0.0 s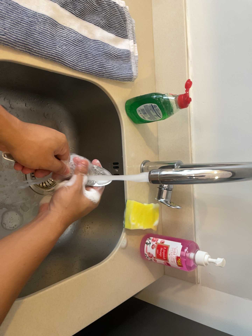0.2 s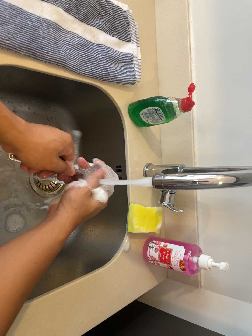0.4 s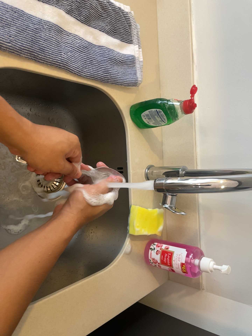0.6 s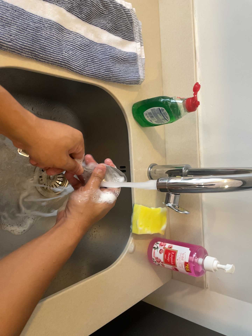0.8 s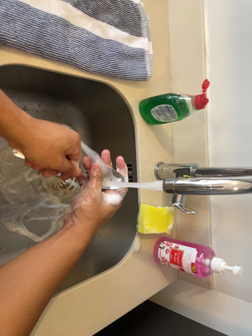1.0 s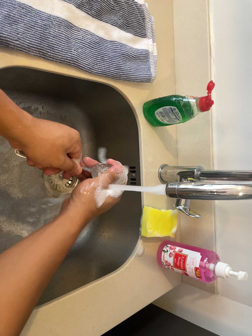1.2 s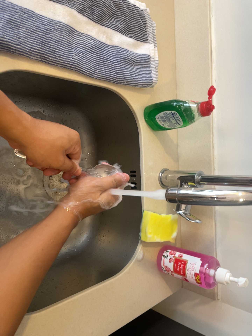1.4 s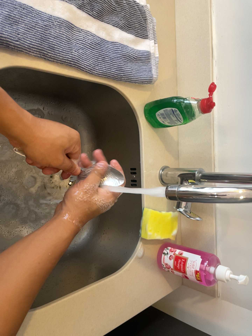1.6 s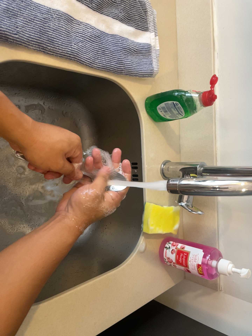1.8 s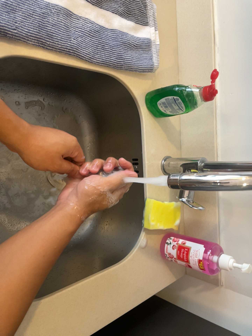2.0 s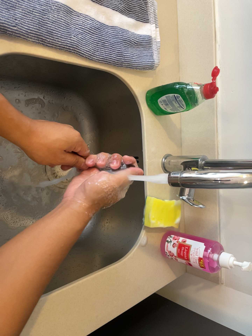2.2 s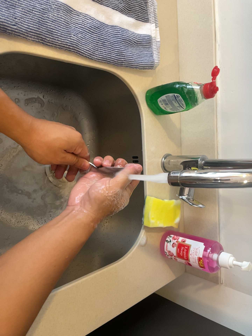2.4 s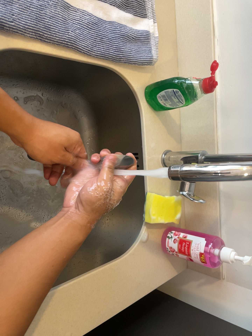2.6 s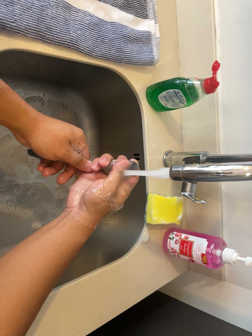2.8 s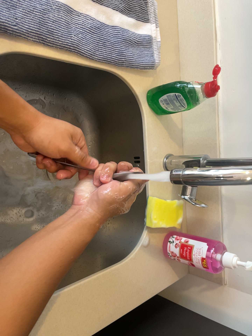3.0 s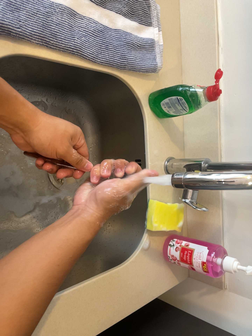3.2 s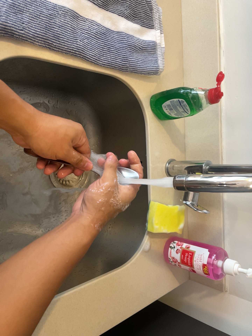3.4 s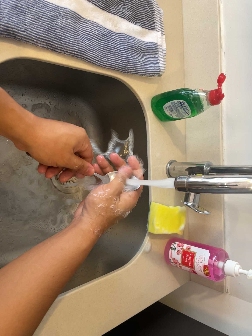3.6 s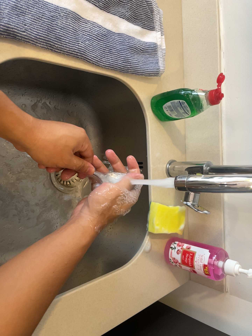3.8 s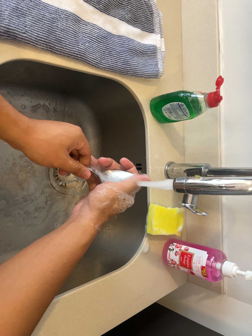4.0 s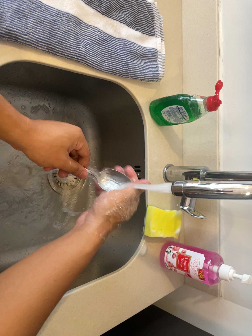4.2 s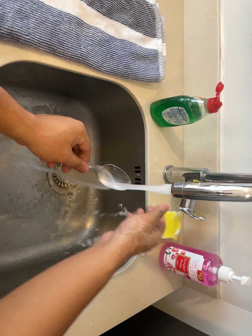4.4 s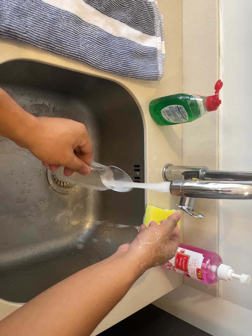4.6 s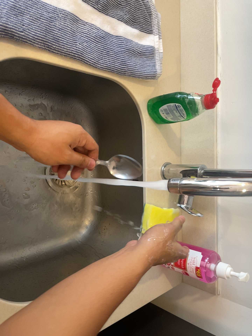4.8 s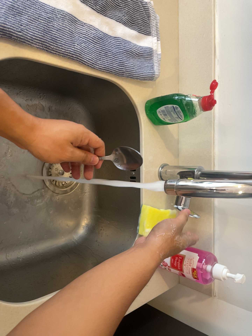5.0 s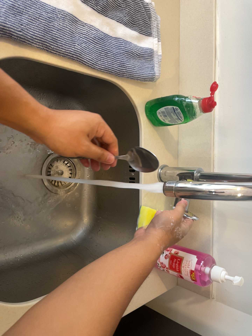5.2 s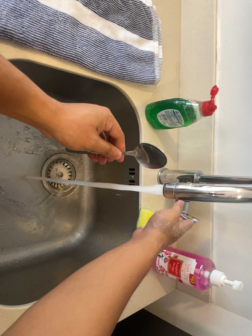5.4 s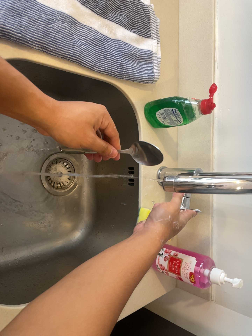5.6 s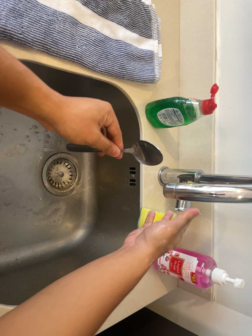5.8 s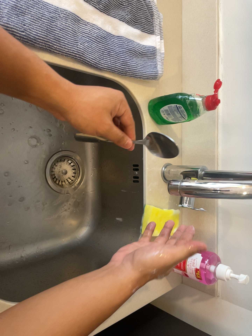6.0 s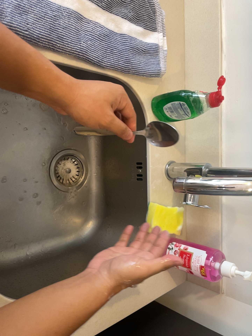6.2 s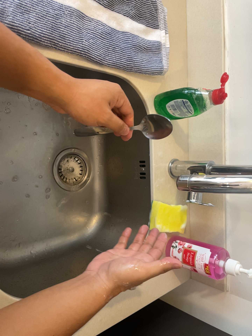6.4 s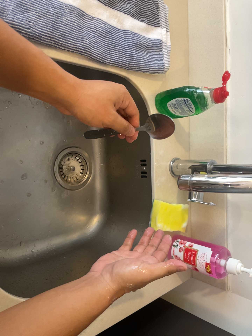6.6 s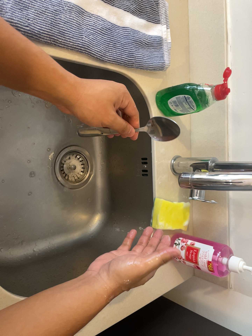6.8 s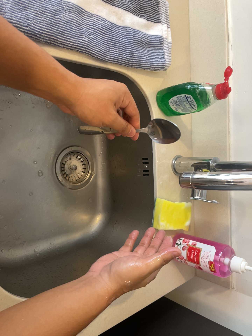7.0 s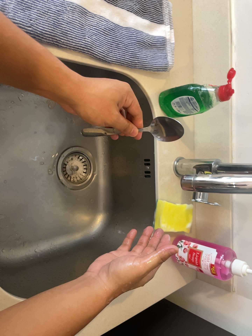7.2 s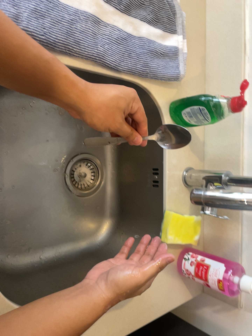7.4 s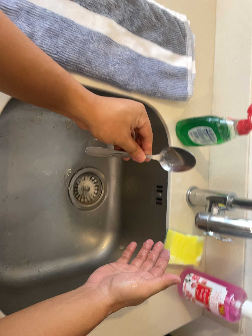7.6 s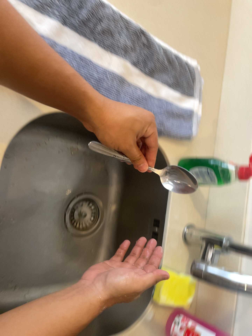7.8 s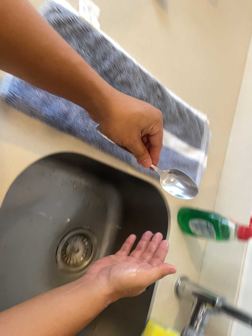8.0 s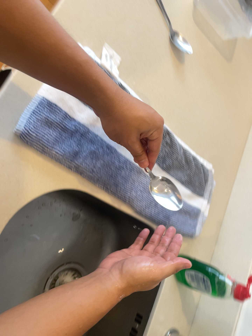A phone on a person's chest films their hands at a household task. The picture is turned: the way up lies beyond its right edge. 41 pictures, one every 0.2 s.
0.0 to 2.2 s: The camera shifts only a little, or ends up much as it began.
2.2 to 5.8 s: The camera shifts only a little, or ends up much as it began.
5.8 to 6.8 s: The camera shifts only a little, or ends up much as it began.
6.8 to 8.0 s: The camera travels toward the top of its view, about 10 cm, so close, fixed things drift downward. Its aim tips toward the top of its view by about 20 degrees, and the scene shifts downward. It rolls about its line of sight by about 25 degrees, and the scene rotates clockwise.
The film runs forward here.
